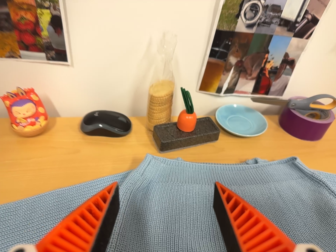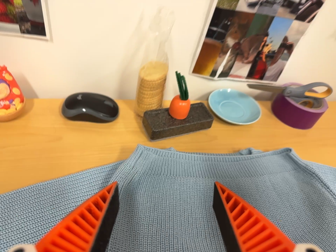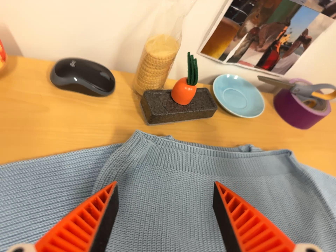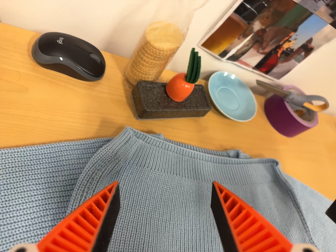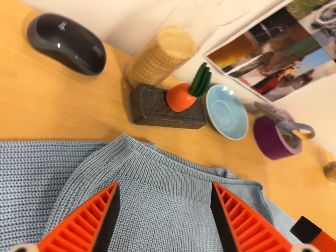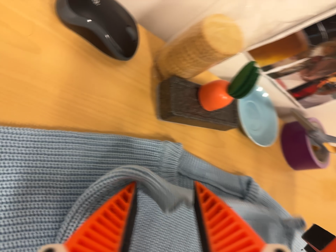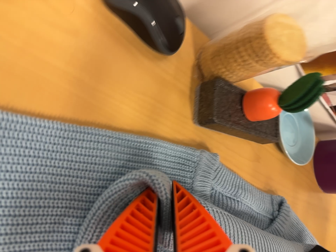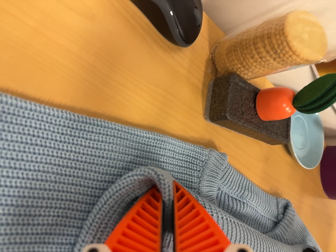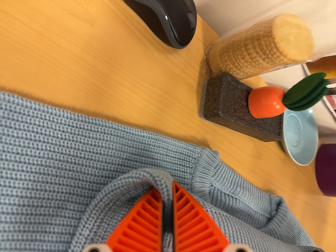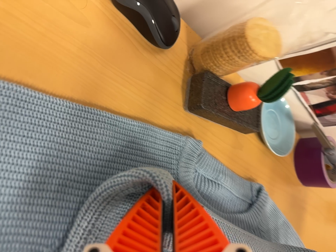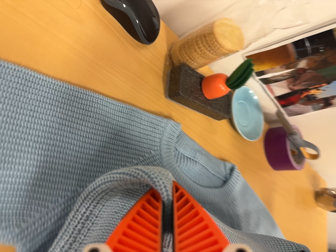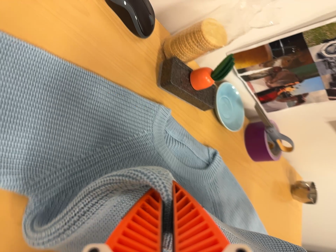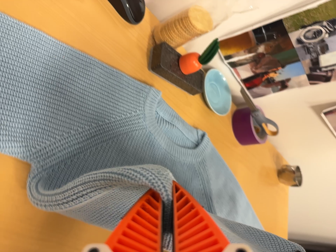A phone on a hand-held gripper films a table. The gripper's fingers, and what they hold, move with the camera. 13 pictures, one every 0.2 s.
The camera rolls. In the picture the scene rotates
clockwise.
0.0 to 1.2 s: The camera pans to its right by about 20 degrees. It travels forward, to its left and toward the top of its view, about 28 cm, so what stands in front looms larger. Its aim tips toward the bottom of its view by about 25 degrees. It rolls about its line of sight by about 40 degrees, and the scene rotates clockwise.
1.2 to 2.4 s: The camera travels backward and toward the bottom of its view, about 20 cm, so what stands in front gets smaller.
The film runs backward here.
